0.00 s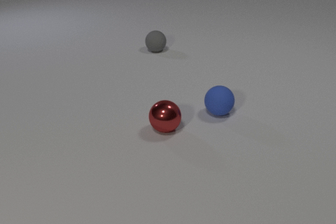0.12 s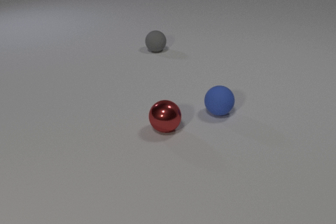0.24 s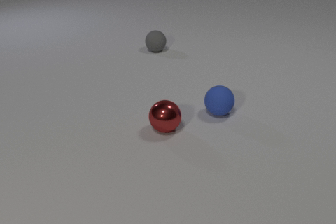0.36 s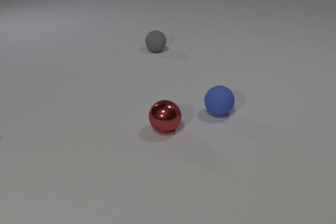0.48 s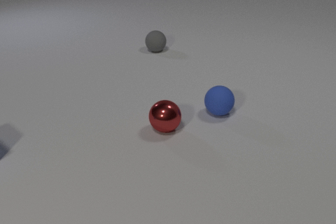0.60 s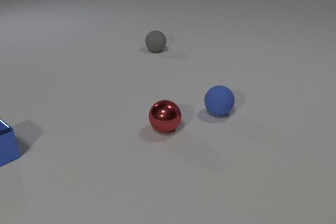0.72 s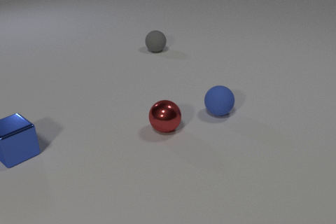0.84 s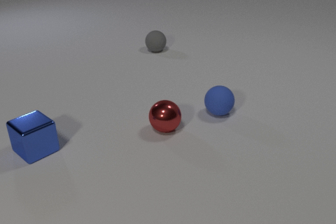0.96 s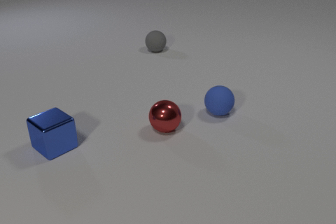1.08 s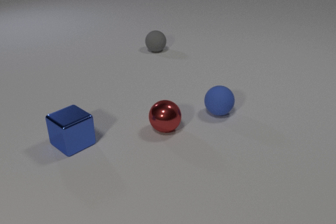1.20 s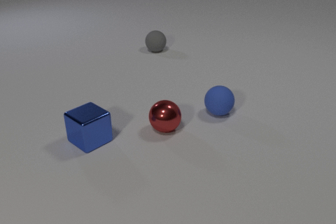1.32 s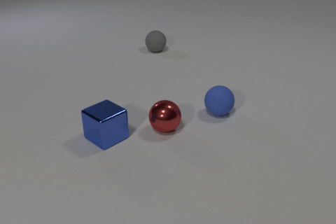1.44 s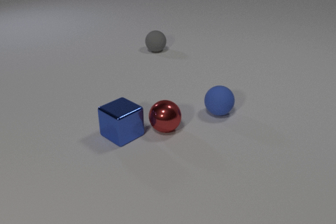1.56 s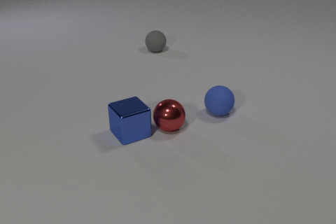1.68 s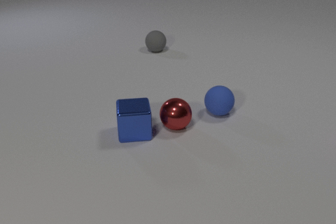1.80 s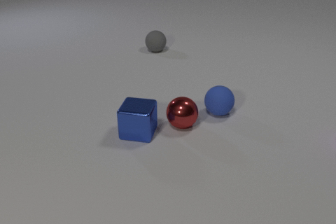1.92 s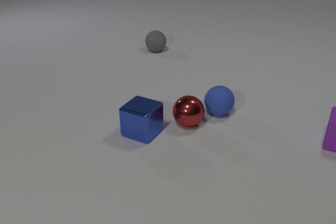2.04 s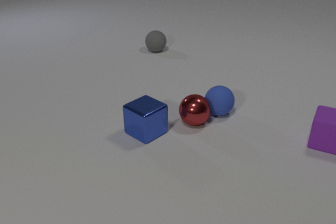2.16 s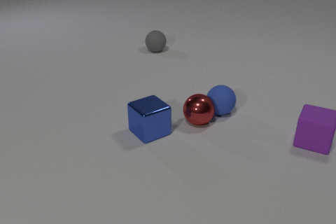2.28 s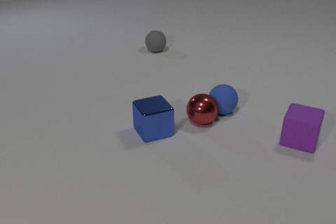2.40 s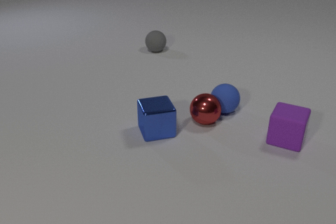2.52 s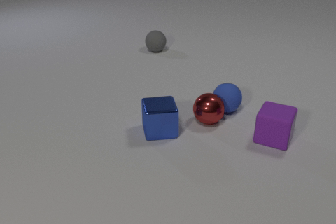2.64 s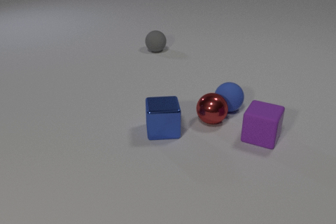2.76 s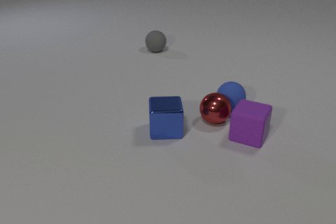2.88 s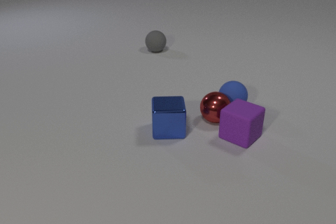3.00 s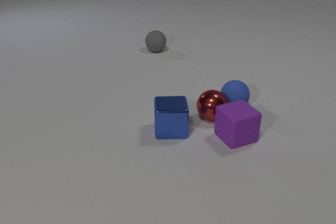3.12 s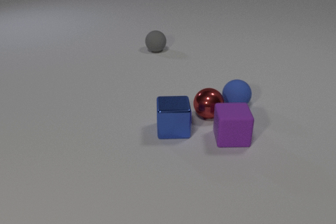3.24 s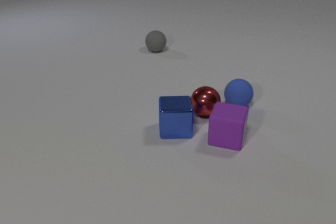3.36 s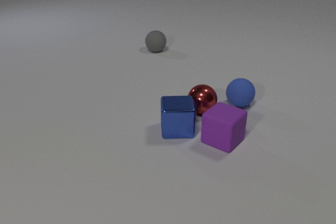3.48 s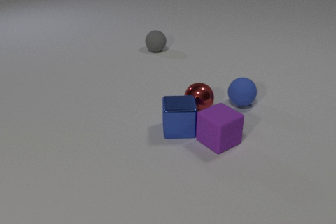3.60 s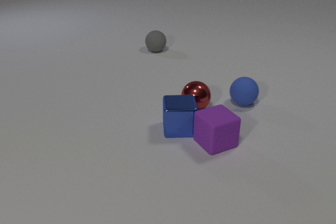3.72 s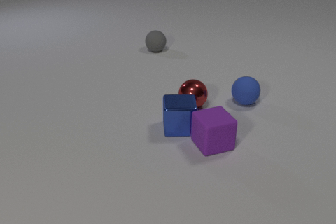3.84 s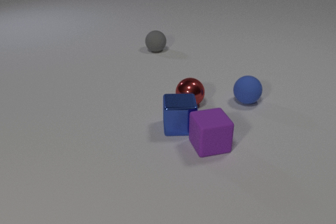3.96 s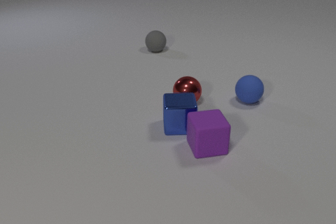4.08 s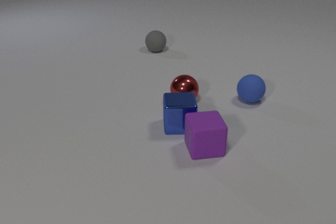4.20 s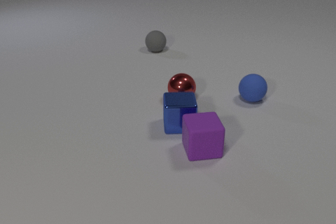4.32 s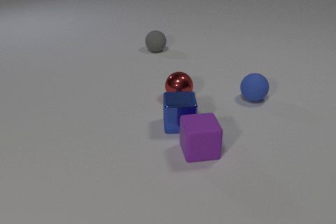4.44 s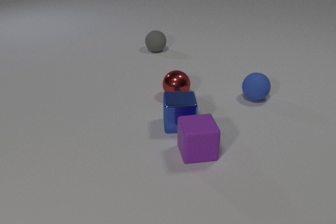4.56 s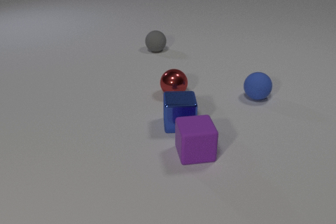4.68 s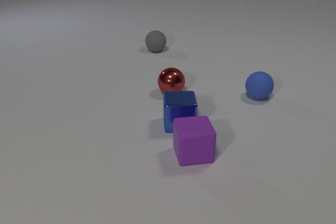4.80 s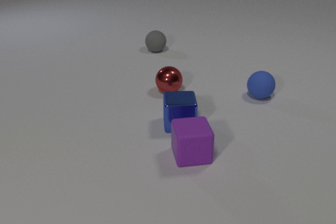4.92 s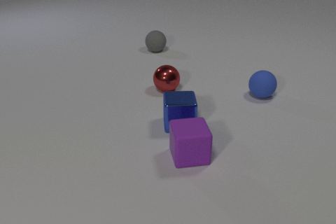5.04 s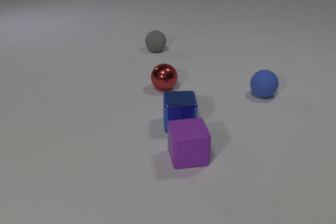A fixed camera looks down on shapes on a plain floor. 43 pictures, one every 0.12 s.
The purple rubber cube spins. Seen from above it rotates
clockwise.
The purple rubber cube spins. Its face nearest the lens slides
to the left.
0.00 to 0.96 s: The blue metal cube comes in at the left edge, slides to the right.
0.96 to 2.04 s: The blue metal cube slides to the right, spins clockwise seen from above by about 90 degrees, its near face sliding to the left. The red metal sphere rolls to the right and away from the camera. The purple rubber cube comes in at the right edge, slides to the left. The blue metal cube and the red metal sphere collide.
2.04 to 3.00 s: The blue metal cube slides to the right, spins clockwise seen from above by about 45 degrees, its near face sliding to the left. The red metal sphere rolls to the right and away from the camera. The purple rubber cube slides to the left, spins so that its near face slides to the left, clockwise seen from above. The blue rubber sphere rolls away from the camera and to the right. The red metal sphere and the blue rubber sphere collide. The red metal sphere and the purple rubber cube collide.
3.00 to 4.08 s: The blue metal cube slides to the right and away from the camera. The red metal sphere rolls away from the camera and to the left. The purple rubber cube slides to the left and toward the camera, spins so that its near face slides to the left, clockwise seen from above. The blue rubber sphere rolls away from the camera and to the right. The blue metal cube and the purple rubber cube collide.
4.08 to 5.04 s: The red metal sphere rolls away from the camera and to the left. The purple rubber cube slides to the left and toward the camera. The blue rubber sphere rolls away from the camera and to the right.
How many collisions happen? 4.
What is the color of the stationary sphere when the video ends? gray.
Are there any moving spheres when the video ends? yes.
